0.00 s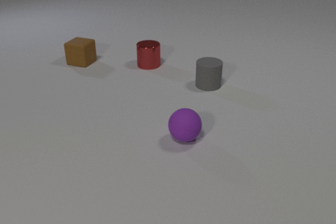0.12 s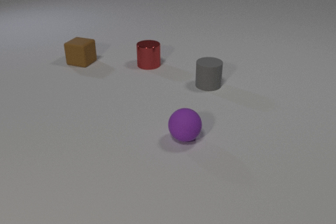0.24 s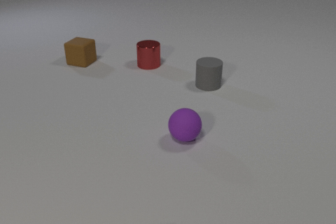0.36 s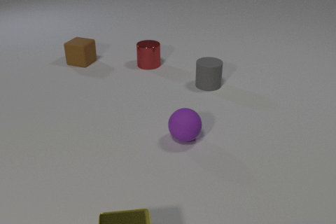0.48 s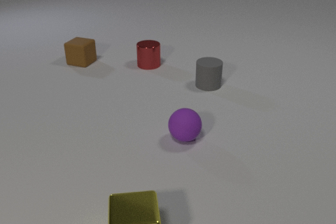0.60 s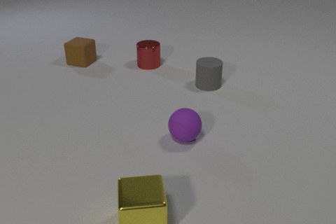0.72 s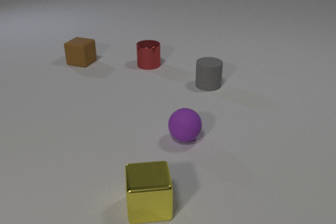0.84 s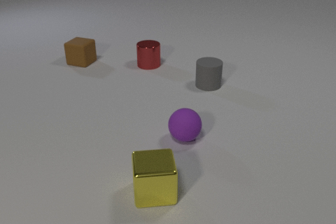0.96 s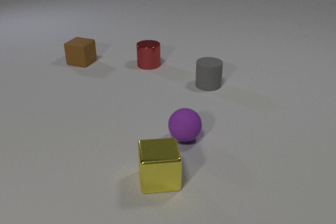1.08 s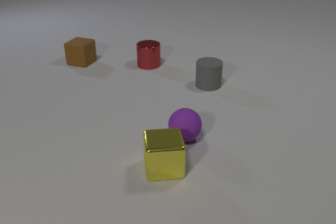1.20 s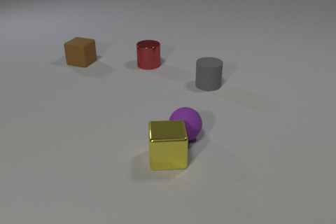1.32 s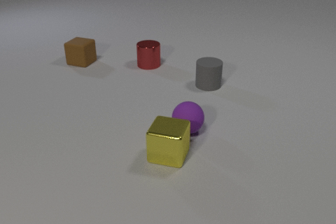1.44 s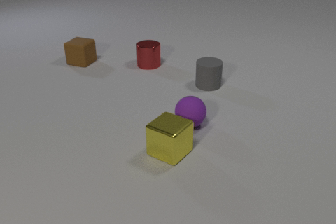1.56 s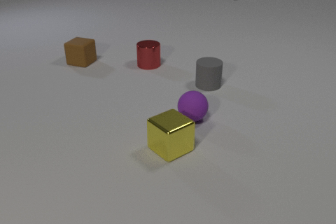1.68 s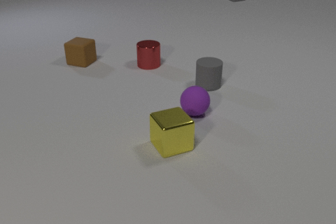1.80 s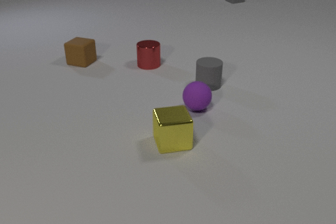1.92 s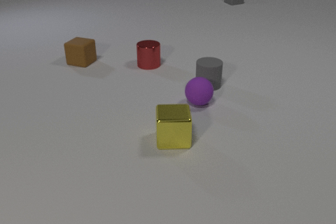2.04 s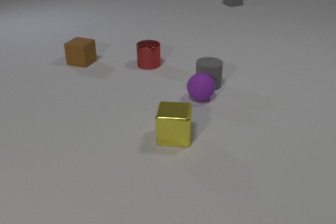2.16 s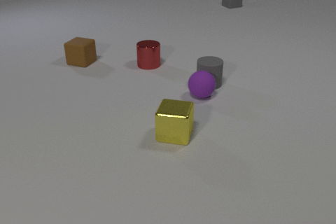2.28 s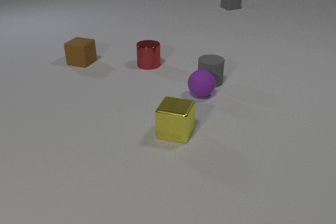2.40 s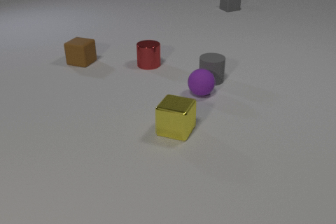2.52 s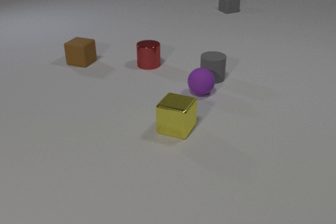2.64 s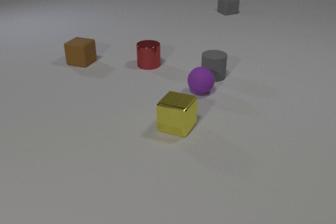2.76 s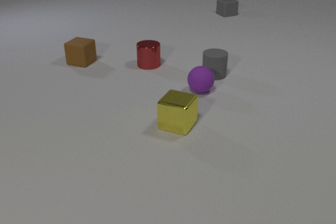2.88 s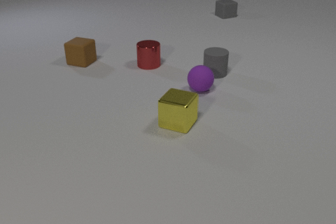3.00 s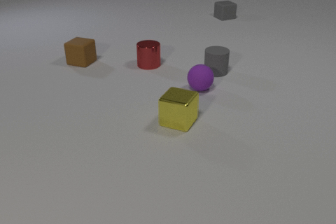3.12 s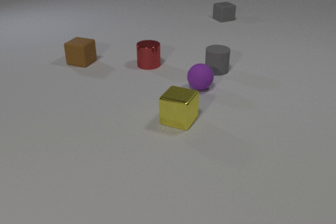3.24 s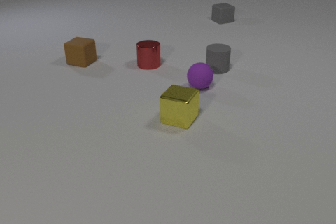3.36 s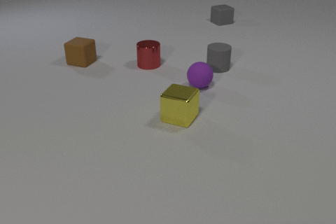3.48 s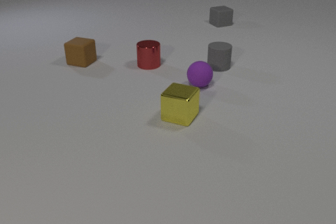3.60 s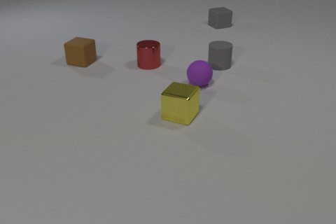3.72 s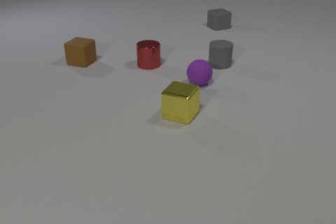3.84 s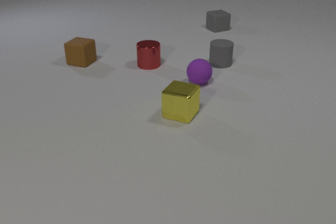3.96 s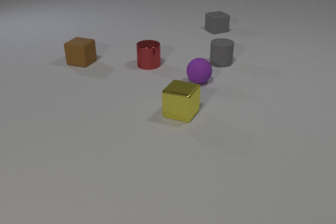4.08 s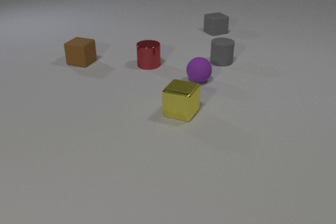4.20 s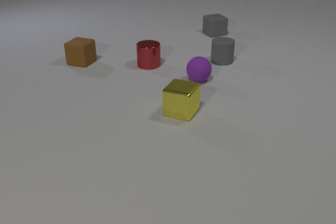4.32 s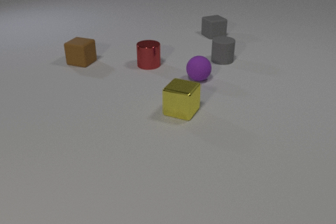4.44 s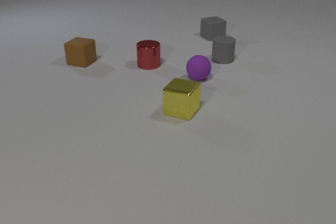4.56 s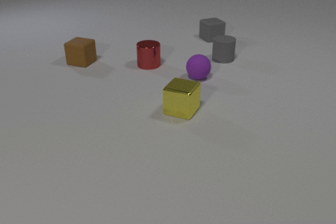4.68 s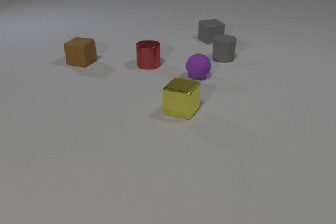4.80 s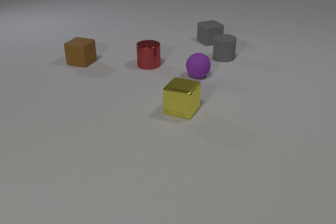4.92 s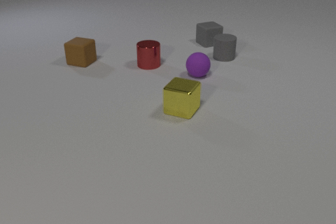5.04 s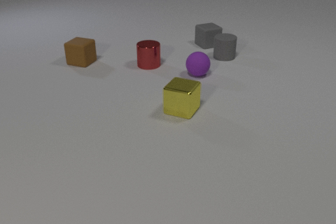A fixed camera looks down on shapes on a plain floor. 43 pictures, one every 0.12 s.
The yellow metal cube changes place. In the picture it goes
away from the camera.
The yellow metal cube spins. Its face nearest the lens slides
to the left.
0.00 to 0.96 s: The yellow metal cube comes in at the bottom edge, slides away from the camera.
0.96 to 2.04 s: The yellow metal cube slides away from the camera, spins clockwise seen from above by about 105 degrees, its near face sliding to the left. The purple rubber sphere rolls away from the camera. The gray rubber cube comes in at the top edge, slides toward the camera. The yellow metal cube and the purple rubber sphere collide.
2.04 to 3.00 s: The yellow metal cube slides away from the camera. The purple rubber sphere rolls away from the camera. The gray rubber cylinder slides away from the camera. The gray rubber cube slides toward the camera. The purple rubber sphere and the gray rubber cylinder collide.
3.00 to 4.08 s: The yellow metal cube slides away from the camera. The purple rubber sphere rolls away from the camera. The gray rubber cylinder slides away from the camera. The gray rubber cube slides toward the camera.
4.08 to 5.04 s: The purple rubber sphere rolls away from the camera. The gray rubber cylinder slides away from the camera. The gray rubber cube slides toward the camera.
Are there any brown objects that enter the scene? no.
What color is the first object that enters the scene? yellow.
How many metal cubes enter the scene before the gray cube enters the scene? 1.
